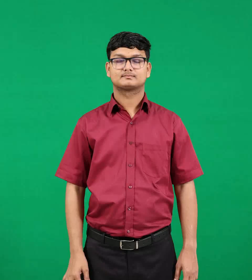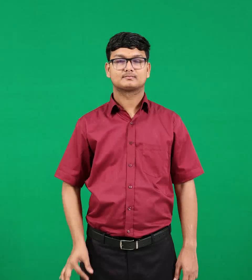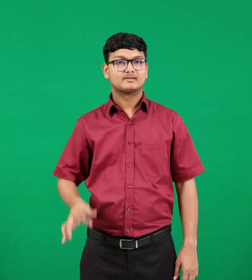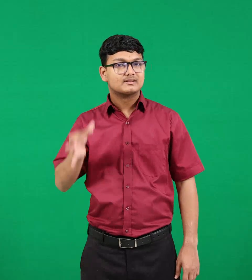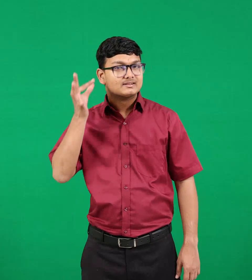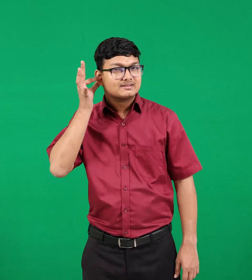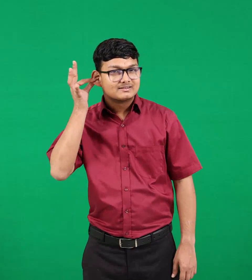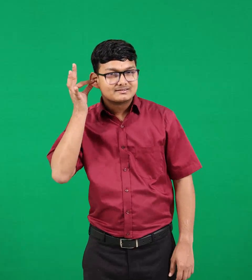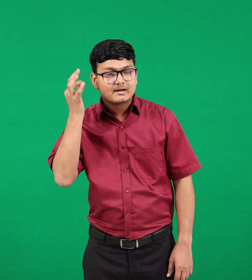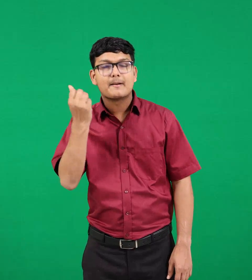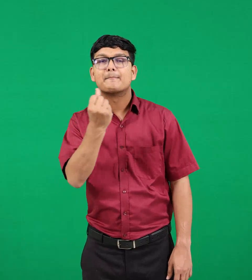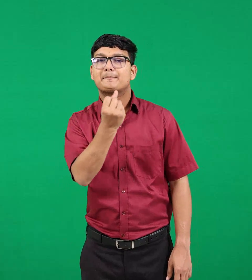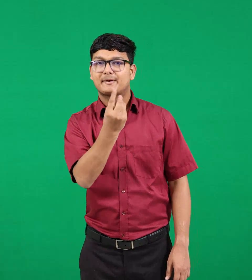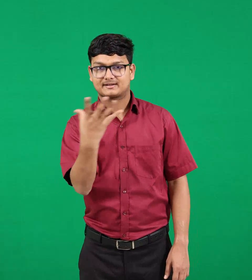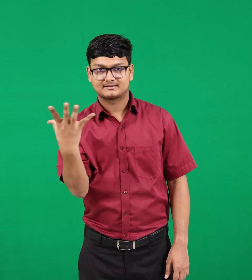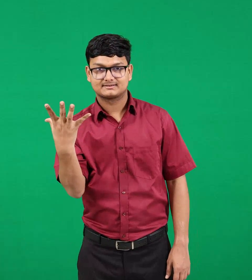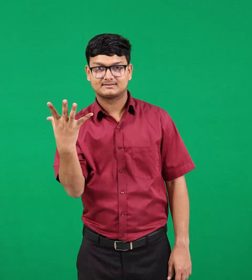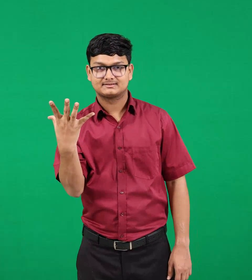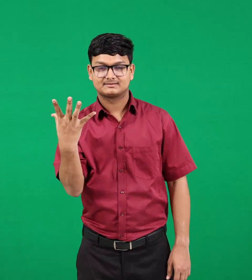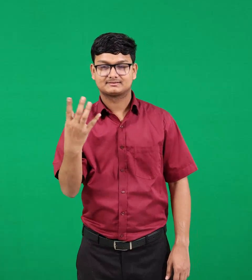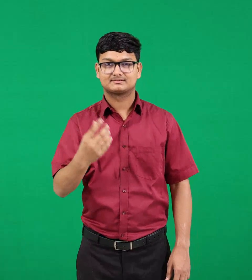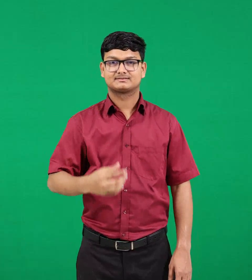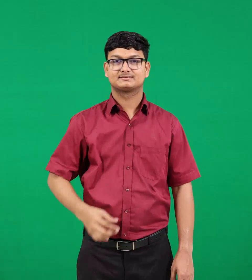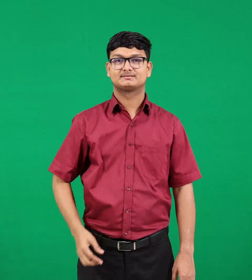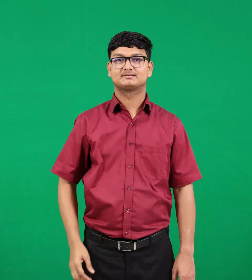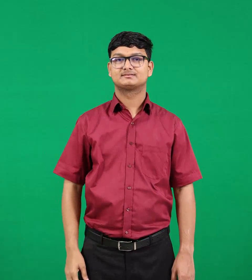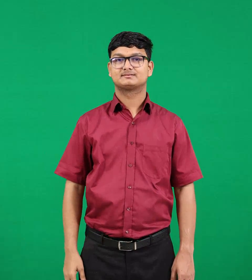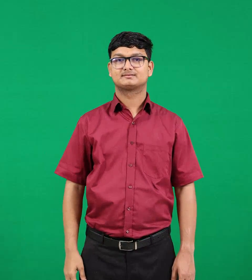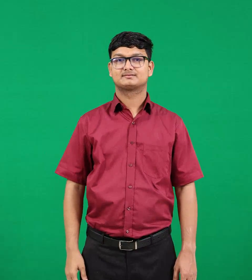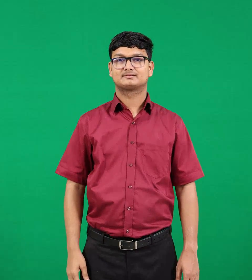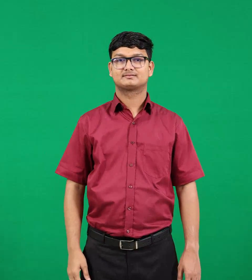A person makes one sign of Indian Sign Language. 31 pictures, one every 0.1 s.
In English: ears
